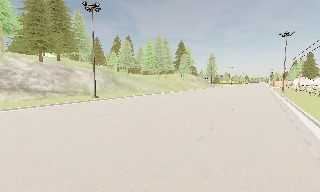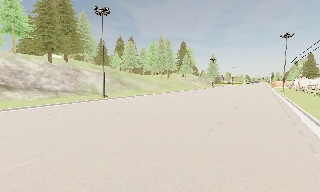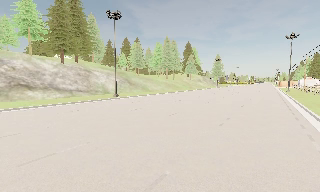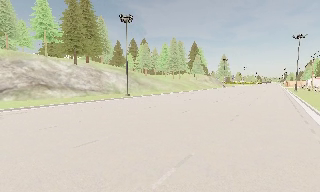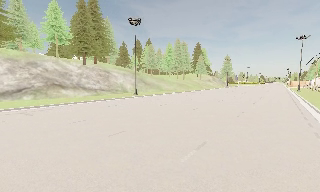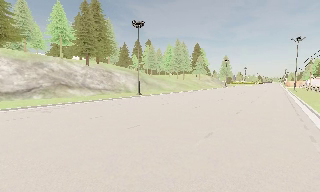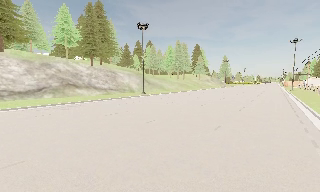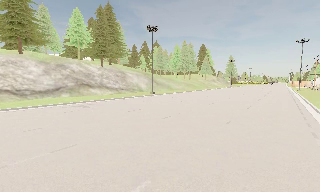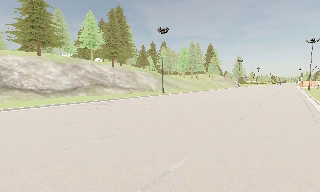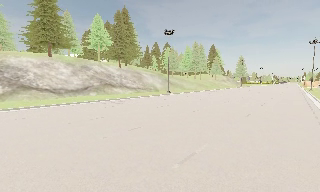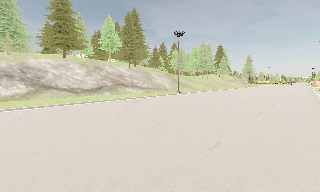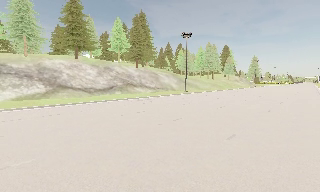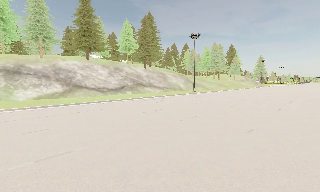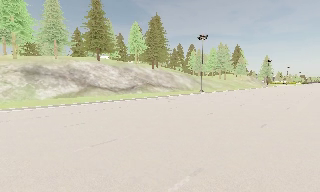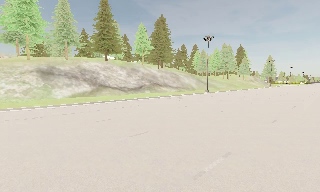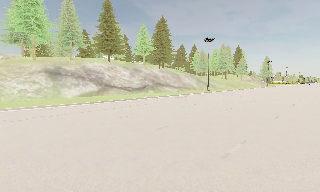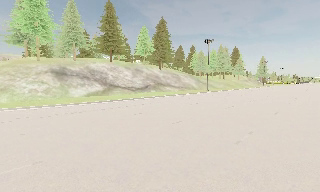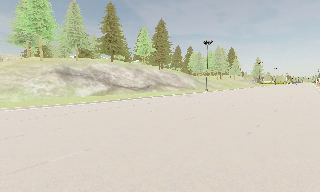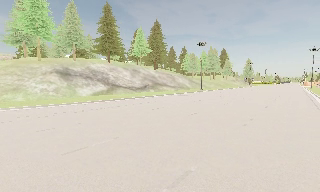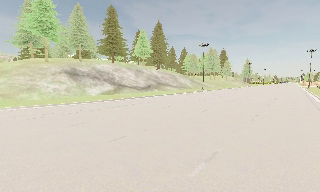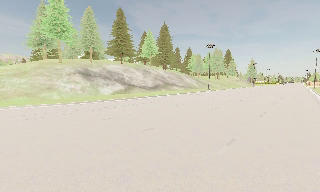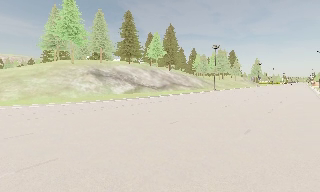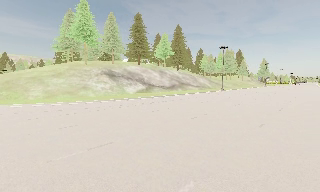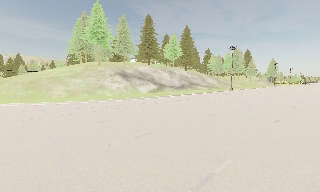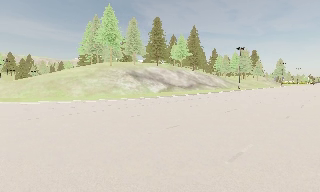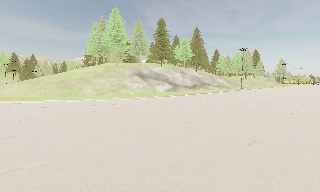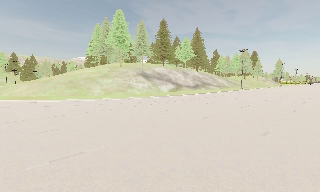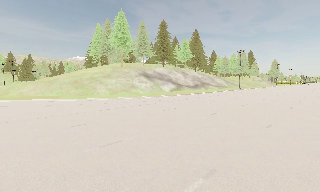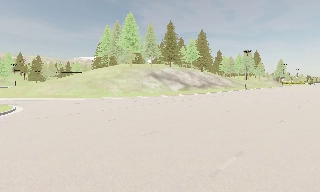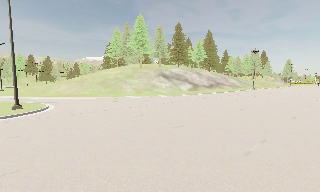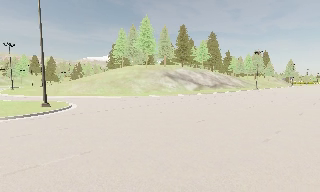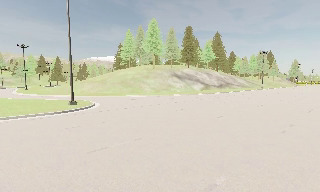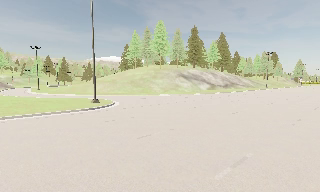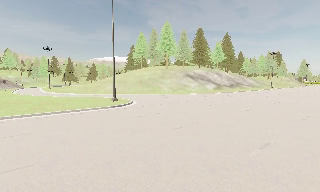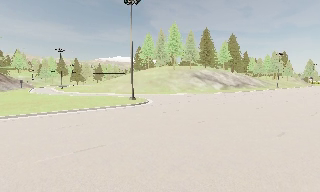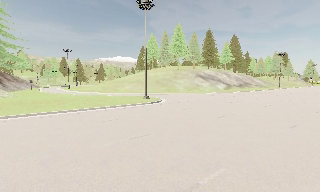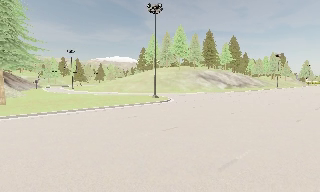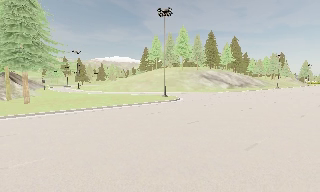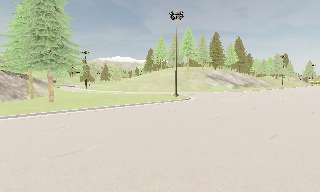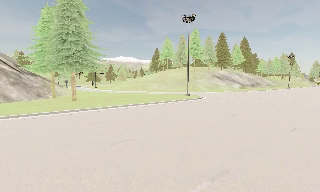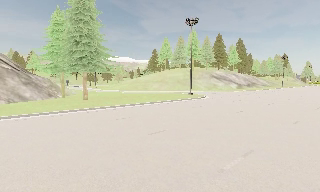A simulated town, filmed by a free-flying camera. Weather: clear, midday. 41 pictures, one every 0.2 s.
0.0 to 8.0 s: The camera swings to its left by about 20 degrees, and the scene slides to the right. It travels backward and to its left, about 65 m, so what stands in front gets smaller.
The film runs backward here.
